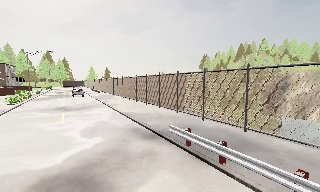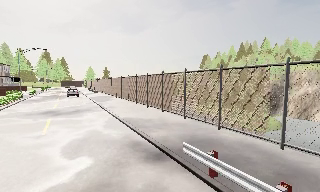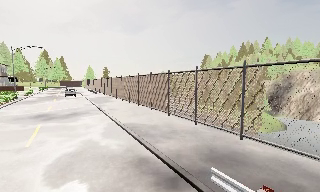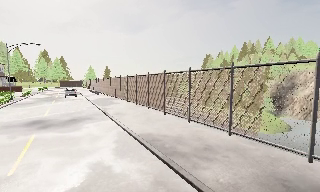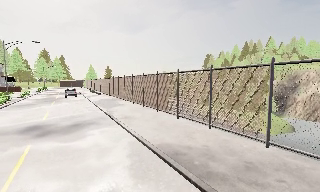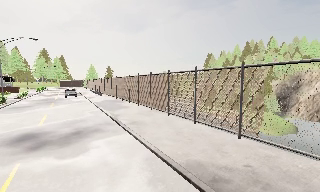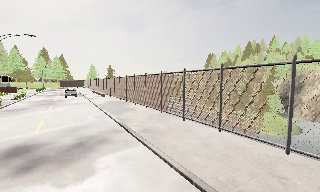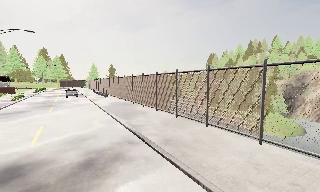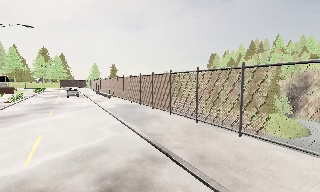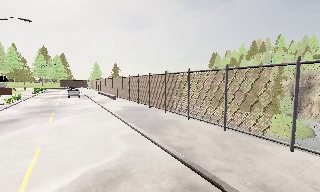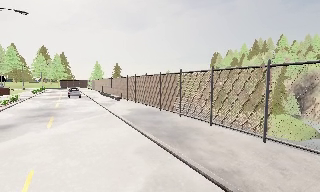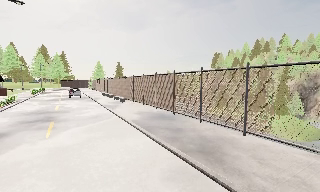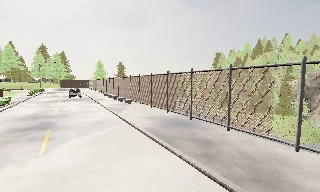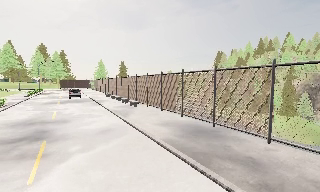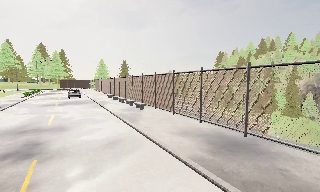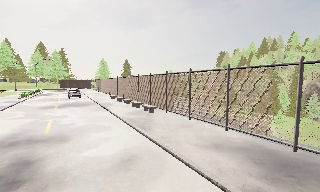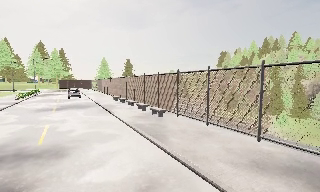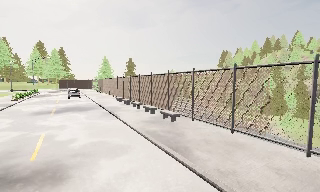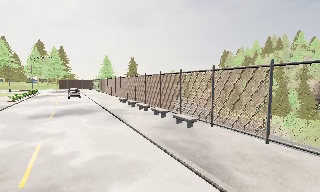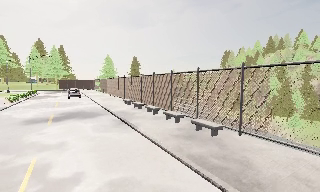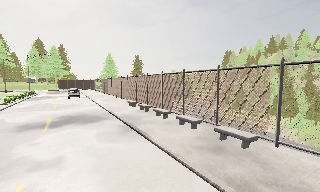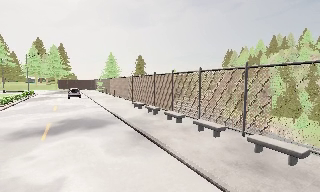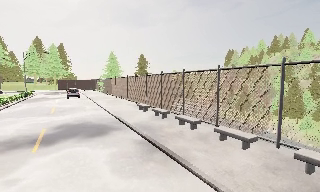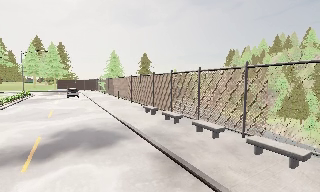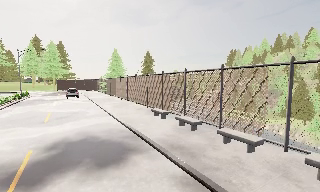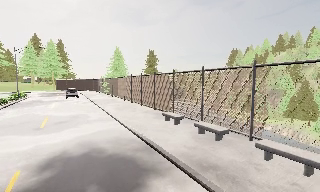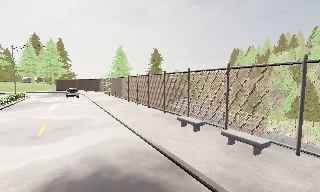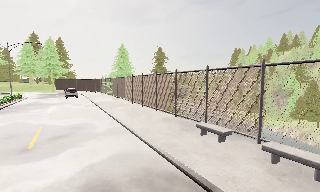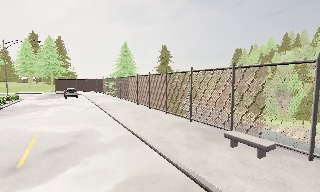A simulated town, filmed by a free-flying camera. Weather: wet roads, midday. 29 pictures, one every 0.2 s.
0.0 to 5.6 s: The camera travels forward and to its left, about 45 m, so what stands in front looms larger.
The film runs forward here.
